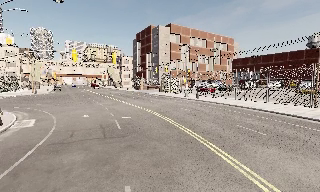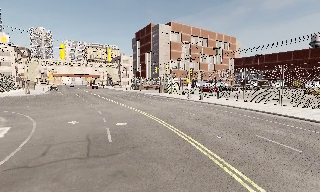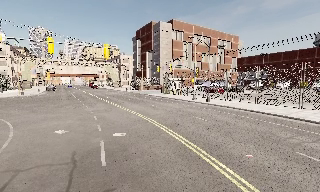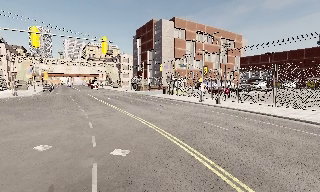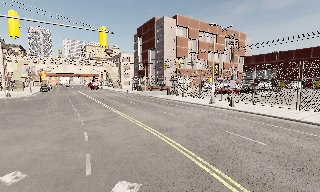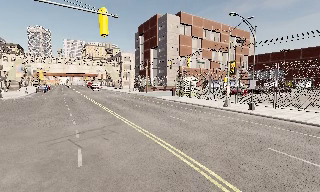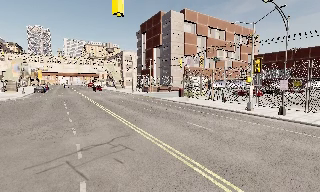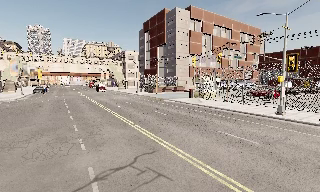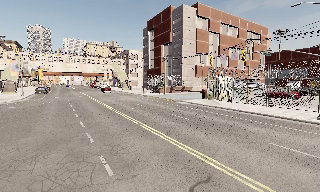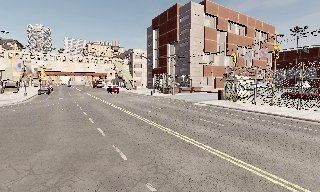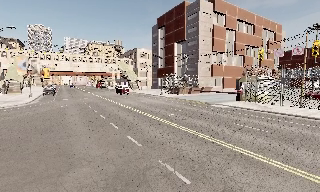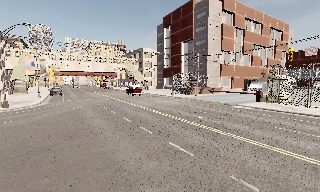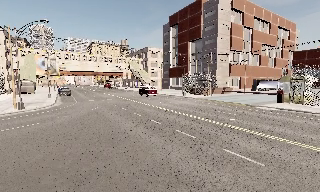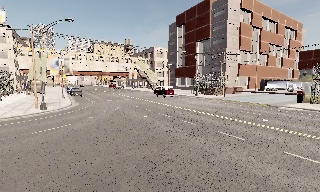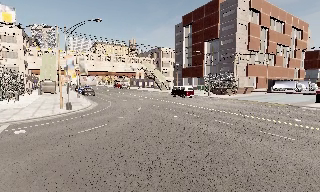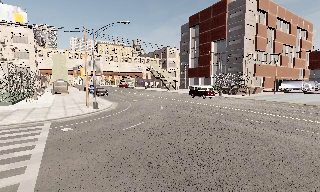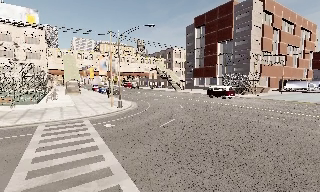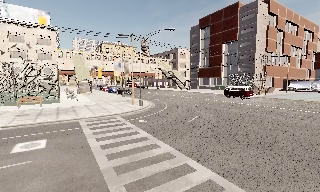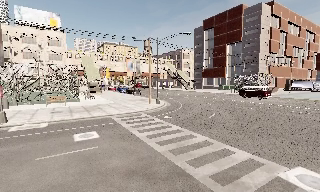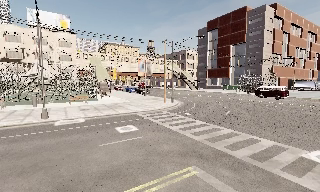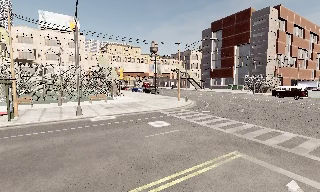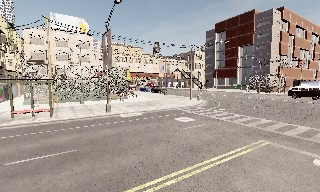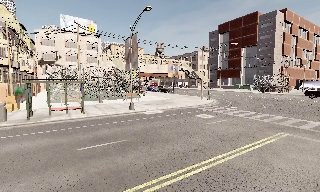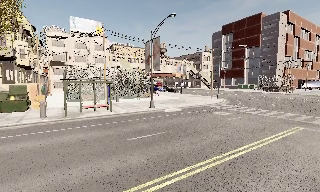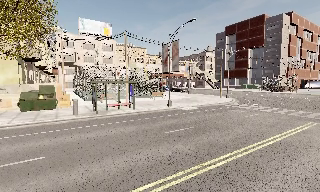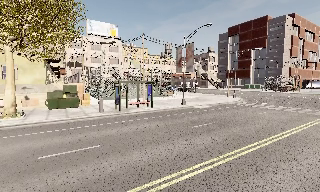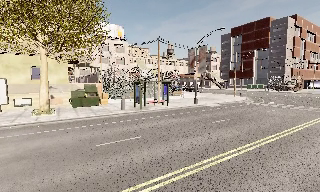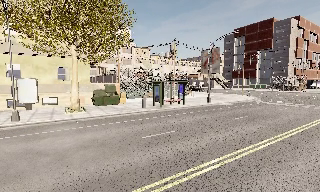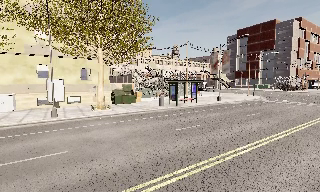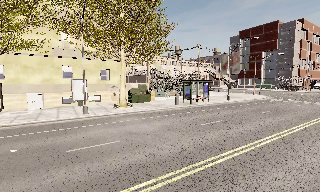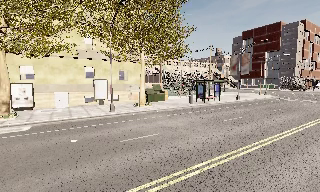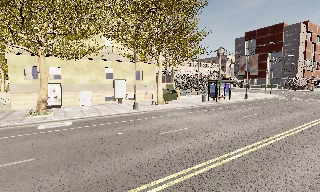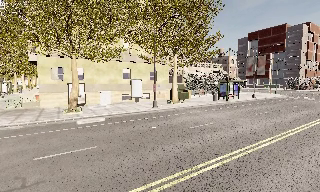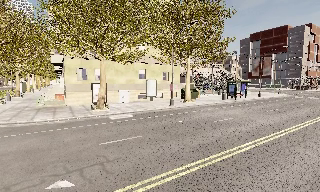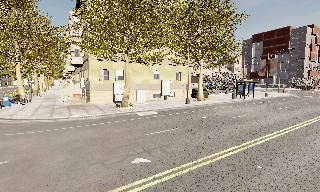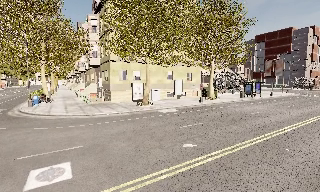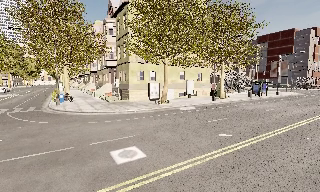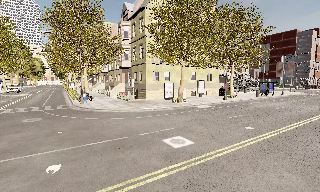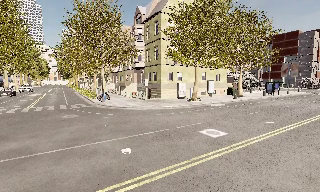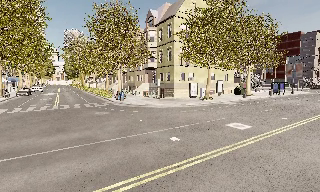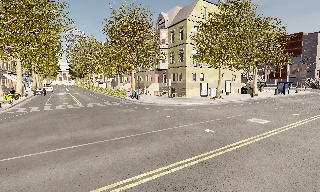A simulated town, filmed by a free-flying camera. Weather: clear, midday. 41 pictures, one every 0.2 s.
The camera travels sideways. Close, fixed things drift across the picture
to the right.
0.0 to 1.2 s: The camera travels forward, about 13 m, so what stands in front looms larger.
1.2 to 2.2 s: The camera travels to its left and forward, about 12 m, so close, fixed things drift to the right.
2.2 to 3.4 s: The camera travels to its left, about 13 m, so close, fixed things drift to the right.
3.4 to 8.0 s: The camera travels to its left and backward, about 50 m, so close, fixed things drift to the right.
The film runs backward here.
